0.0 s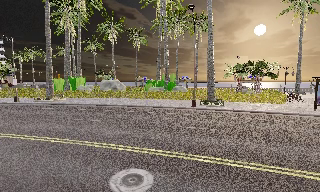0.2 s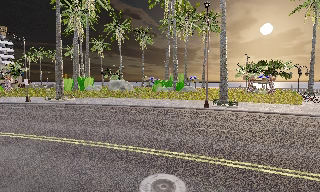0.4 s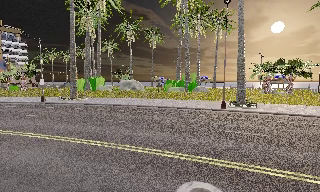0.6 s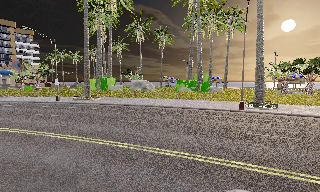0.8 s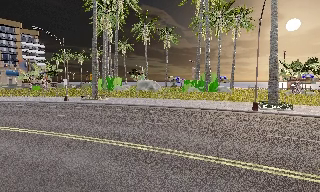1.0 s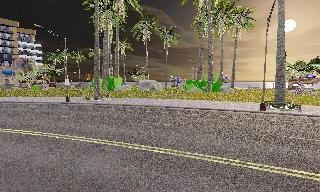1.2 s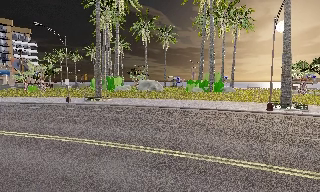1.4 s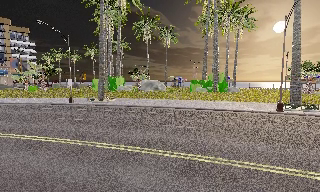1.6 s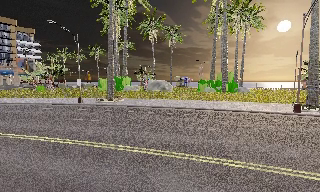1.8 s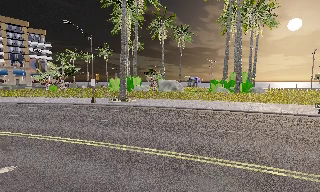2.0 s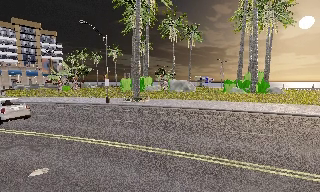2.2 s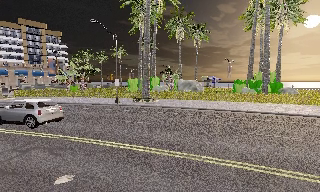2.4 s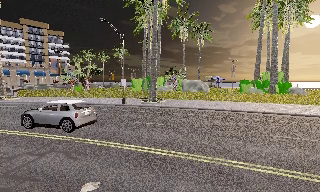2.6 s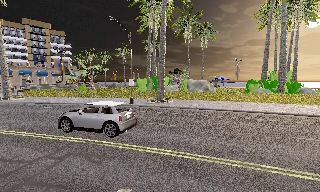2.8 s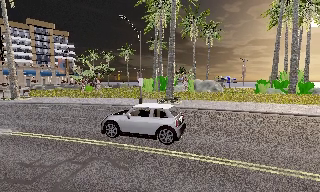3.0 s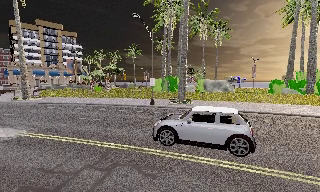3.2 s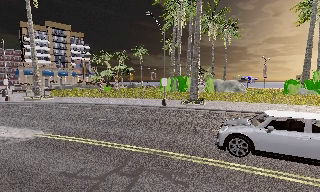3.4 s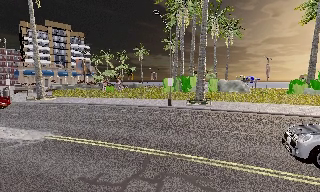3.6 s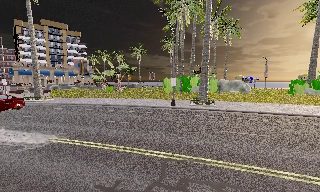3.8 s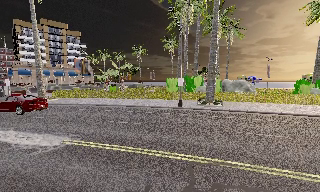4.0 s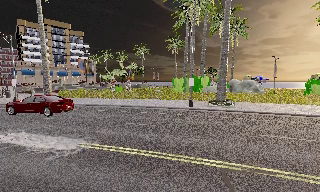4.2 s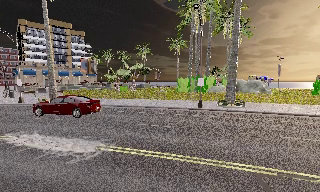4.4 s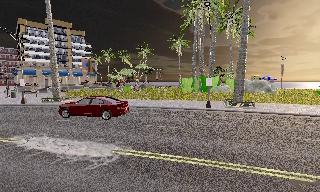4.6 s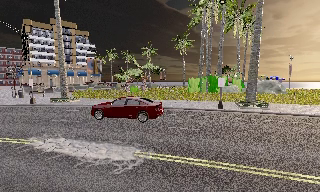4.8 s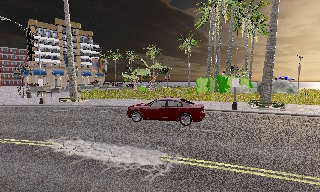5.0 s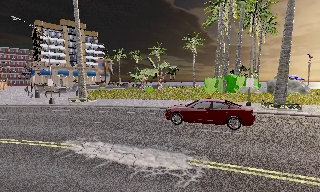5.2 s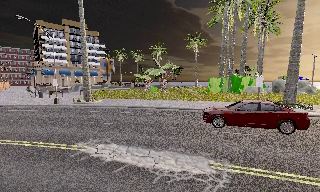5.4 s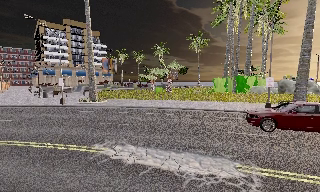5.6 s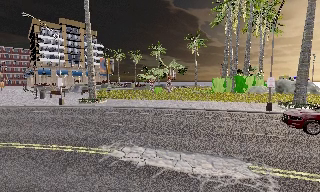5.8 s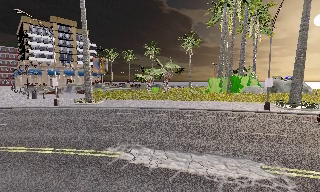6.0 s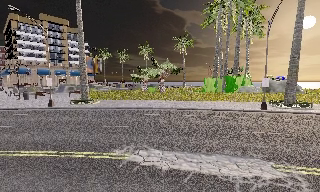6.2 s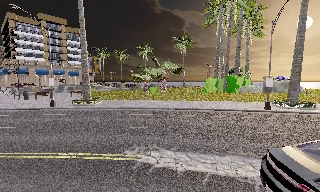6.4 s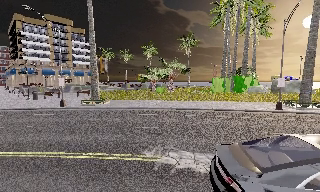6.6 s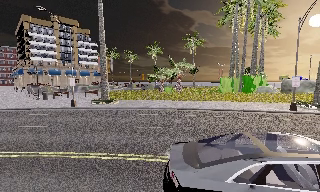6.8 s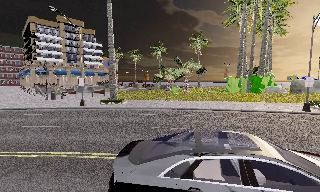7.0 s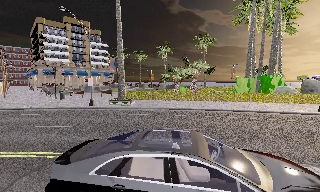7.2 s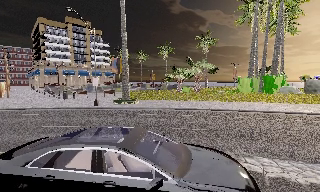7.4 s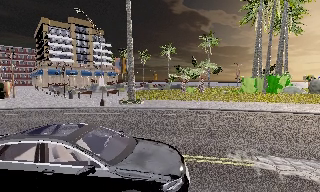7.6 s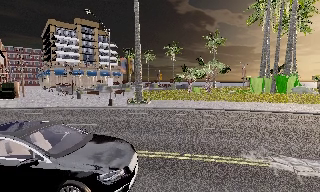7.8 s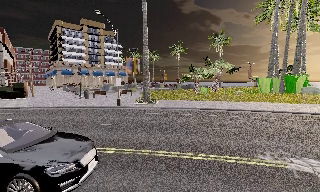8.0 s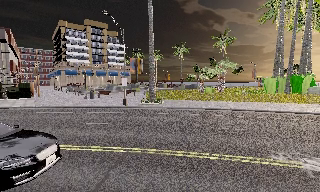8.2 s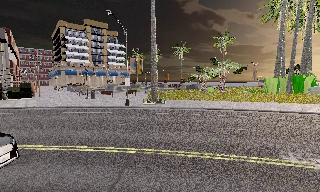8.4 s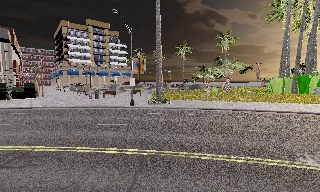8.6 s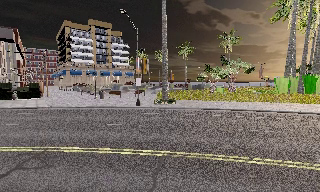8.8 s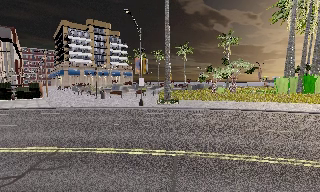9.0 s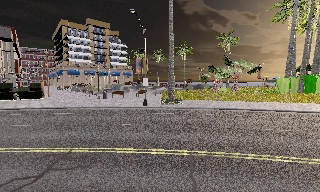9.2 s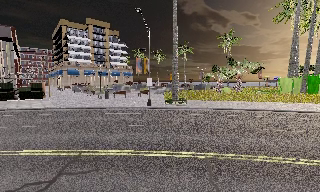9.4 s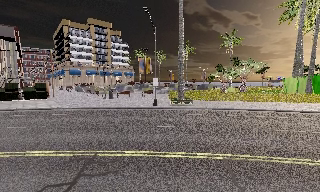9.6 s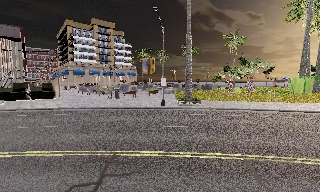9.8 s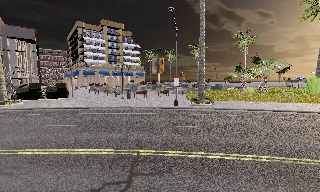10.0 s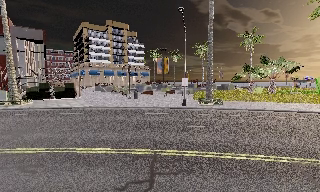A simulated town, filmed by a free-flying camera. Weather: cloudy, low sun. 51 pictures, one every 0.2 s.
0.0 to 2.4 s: The camera swings to its left by about 10 degrees, and the scene slides to the right. It travels to its left, about 10 m, so close, fixed things drift to the right.
2.4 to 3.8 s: The camera travels to its left and forward, about 5 m, so close, fixed things drift to the right.
3.8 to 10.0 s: The camera travels to its left, about 18 m, so close, fixed things drift to the right.
The film runs backward here.
